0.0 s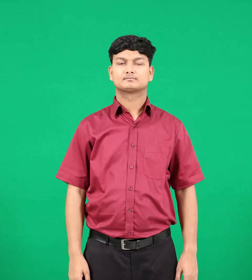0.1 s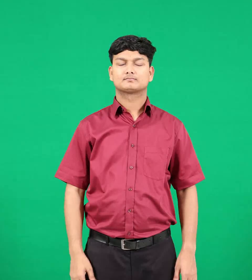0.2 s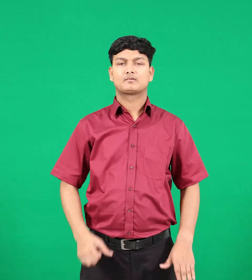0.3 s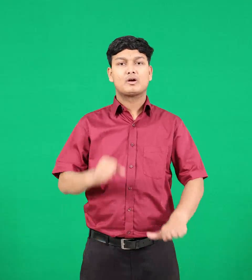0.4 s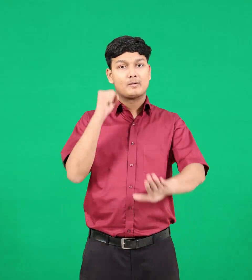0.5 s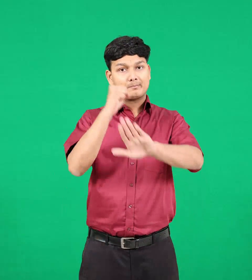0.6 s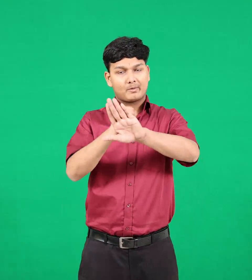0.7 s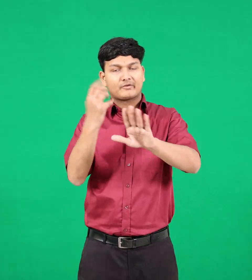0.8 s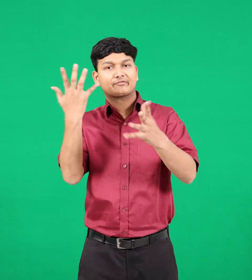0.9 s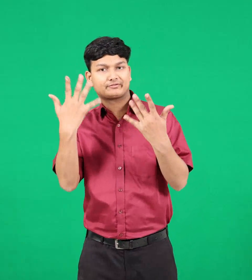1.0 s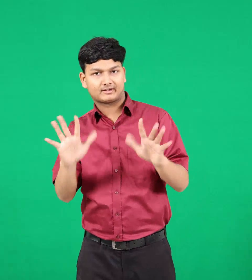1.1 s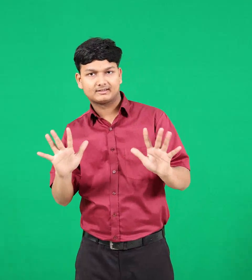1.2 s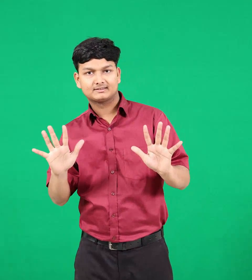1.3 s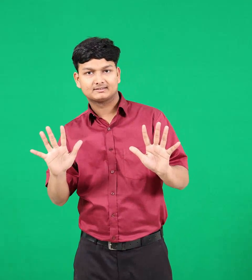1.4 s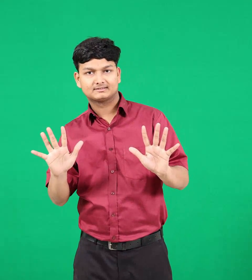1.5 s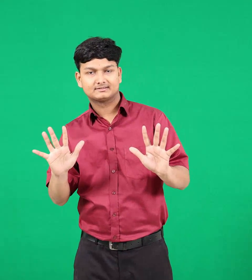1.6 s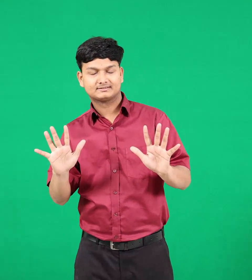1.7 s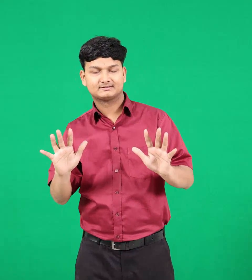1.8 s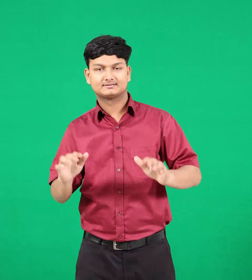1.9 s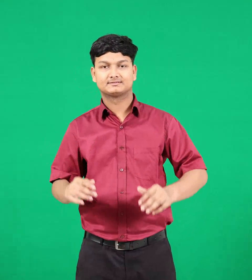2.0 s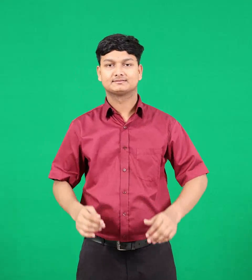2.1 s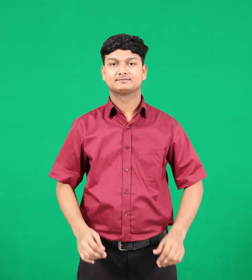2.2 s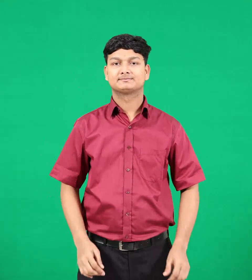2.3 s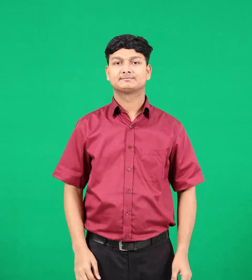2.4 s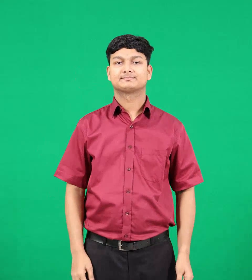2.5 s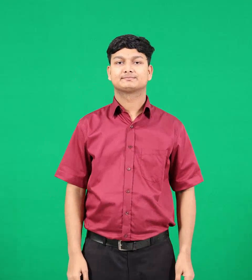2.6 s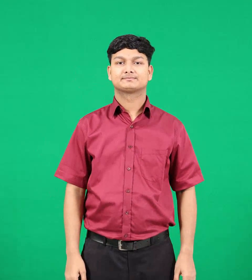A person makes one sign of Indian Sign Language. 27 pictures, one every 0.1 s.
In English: betrayed
